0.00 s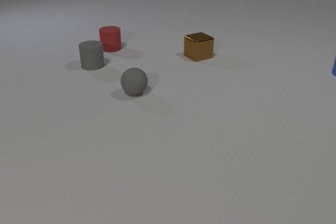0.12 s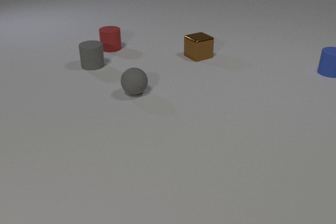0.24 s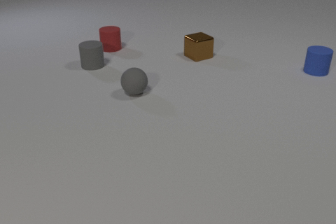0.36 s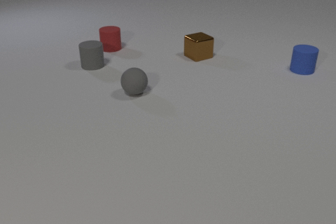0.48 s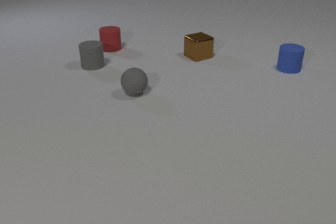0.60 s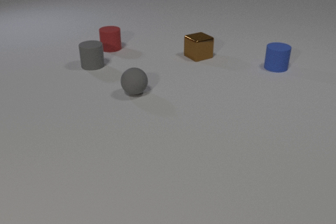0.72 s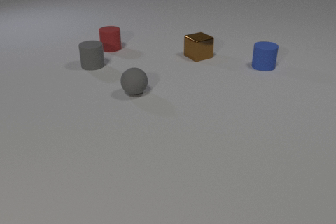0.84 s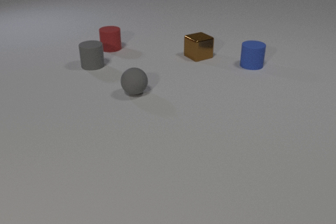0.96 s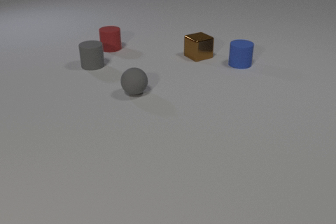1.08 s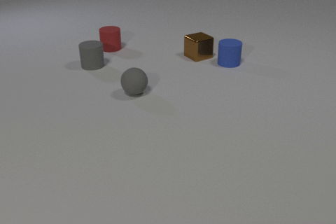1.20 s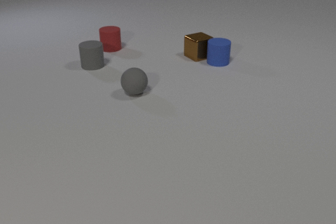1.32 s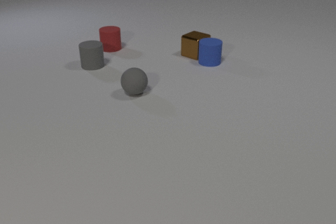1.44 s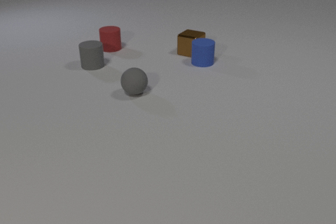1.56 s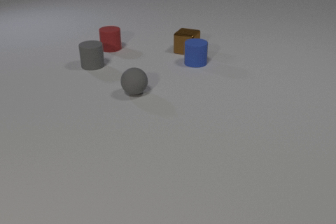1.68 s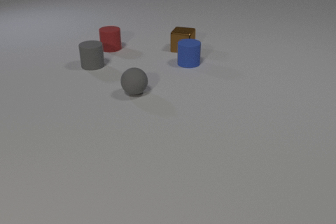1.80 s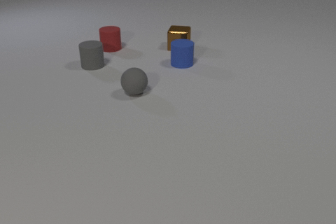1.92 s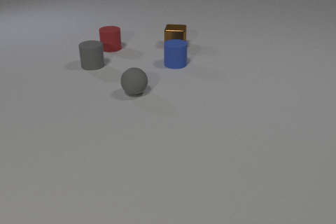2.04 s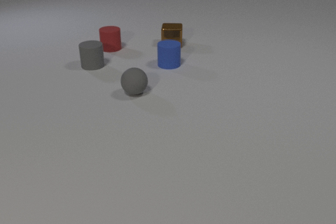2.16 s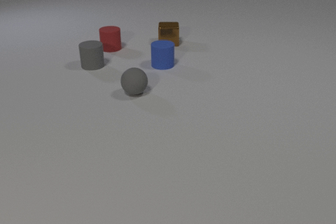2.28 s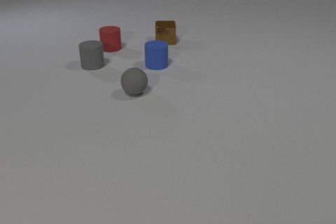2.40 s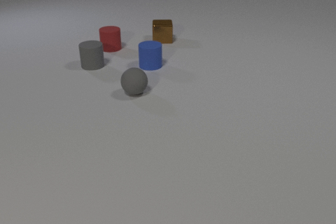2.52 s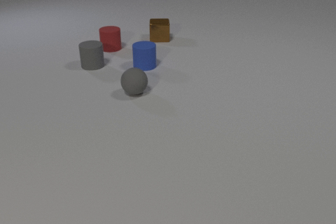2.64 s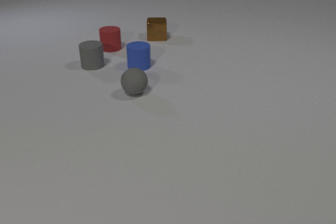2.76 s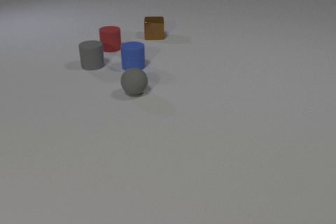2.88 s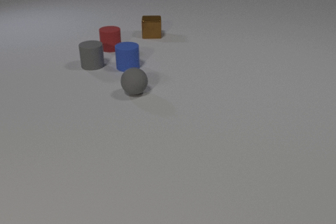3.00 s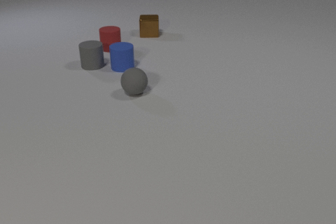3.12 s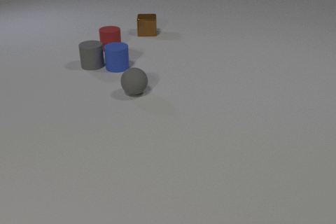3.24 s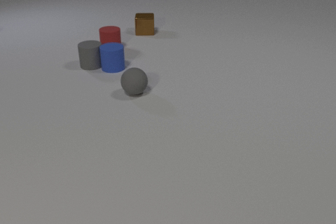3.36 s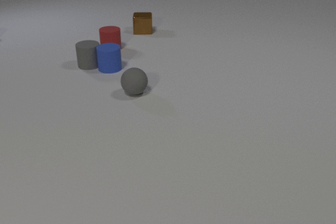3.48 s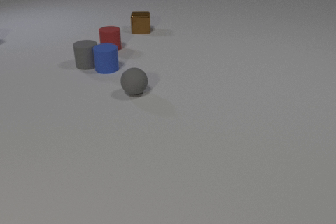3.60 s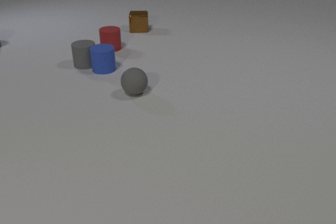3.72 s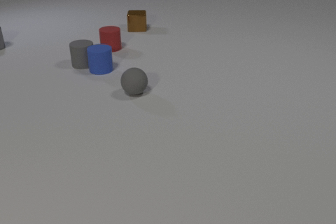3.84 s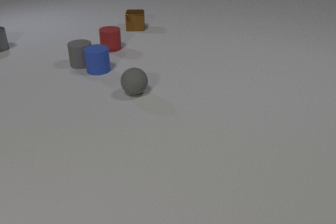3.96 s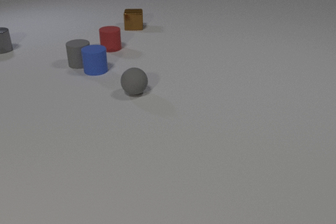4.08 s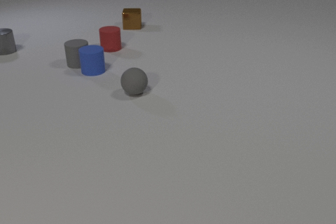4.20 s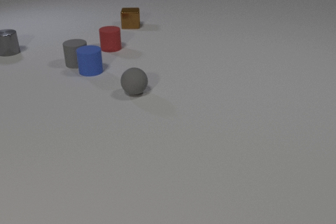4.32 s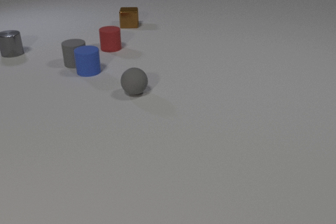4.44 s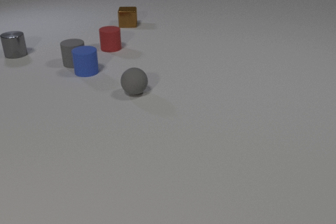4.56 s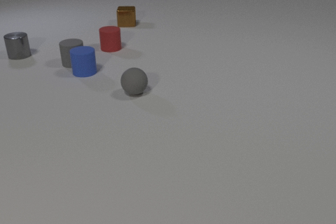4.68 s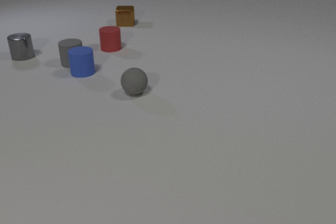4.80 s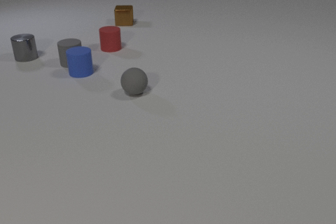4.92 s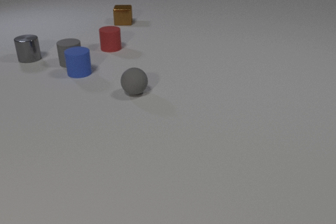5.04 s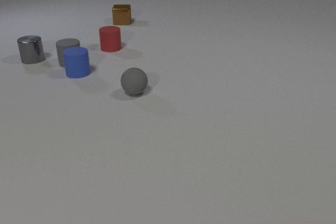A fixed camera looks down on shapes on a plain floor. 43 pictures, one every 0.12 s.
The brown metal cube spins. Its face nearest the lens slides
to the right.
The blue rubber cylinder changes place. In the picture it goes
to the left.
0.00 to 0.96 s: The blue rubber cylinder slides to the left.
0.96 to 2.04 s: The blue rubber cylinder slides to the left. The brown metal cube slides away from the camera and to the left, spins so that its near face slides to the right, counterclockwise seen from above. The blue rubber cylinder and the brown metal cube collide.
2.04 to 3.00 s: The blue rubber cylinder slides to the left. The brown metal cube slides away from the camera and to the left.
3.00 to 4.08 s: The blue rubber cylinder slides to the left. The brown metal cube slides away from the camera and to the left. The gray rubber cylinder slides to the left and away from the camera. The gray metal cylinder comes in at the left edge, slides toward the camera and to the right. The blue rubber cylinder and the gray rubber cylinder collide.
4.08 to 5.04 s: The blue rubber cylinder slides to the left. The brown metal cube slides away from the camera and to the left. The gray rubber cylinder slides to the left. The gray metal cylinder slides toward the camera and to the right.
Are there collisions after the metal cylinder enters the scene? no.
How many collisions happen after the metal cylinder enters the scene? 0.
What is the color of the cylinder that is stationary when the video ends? red.
